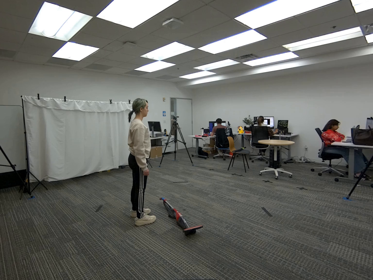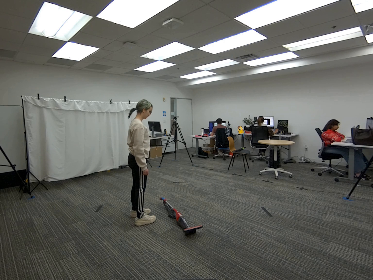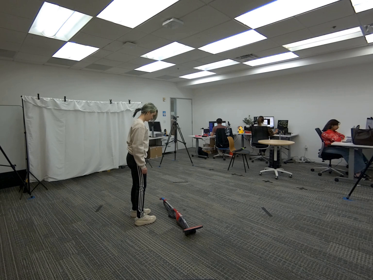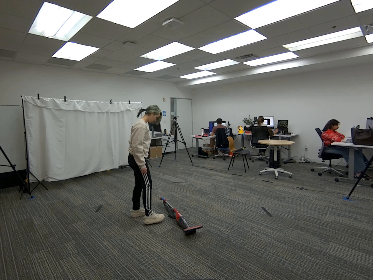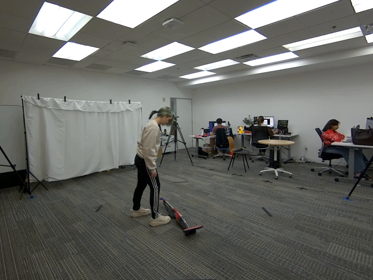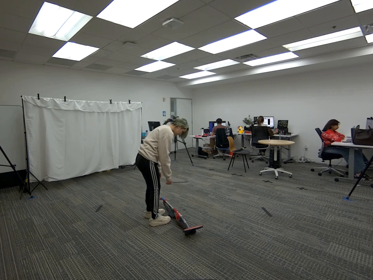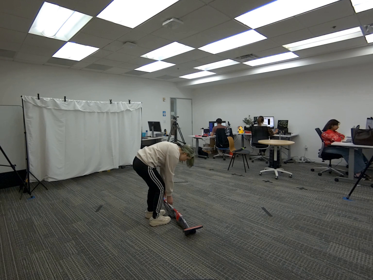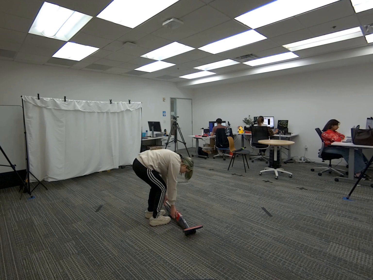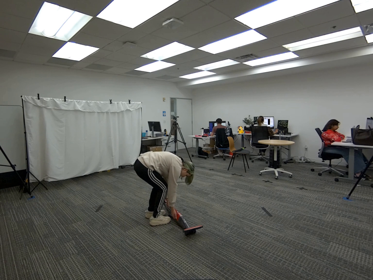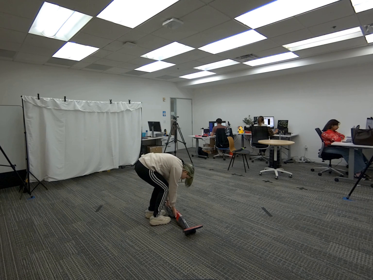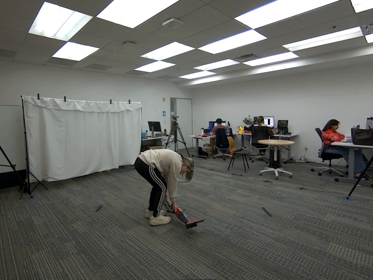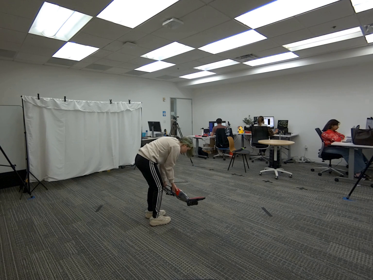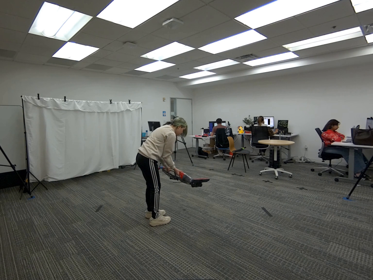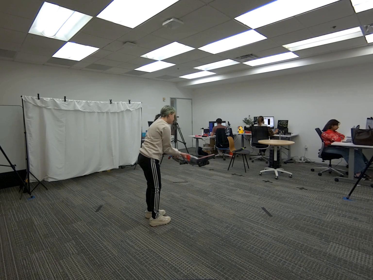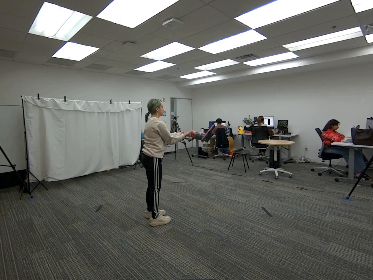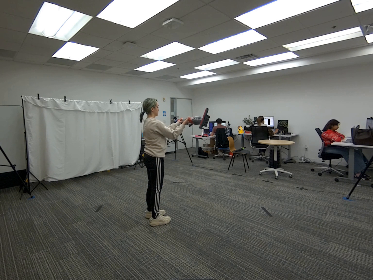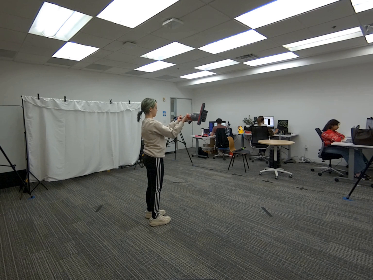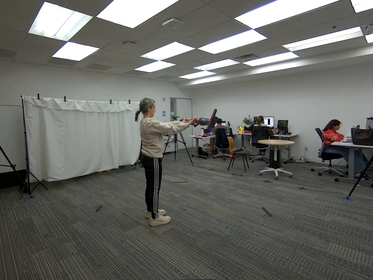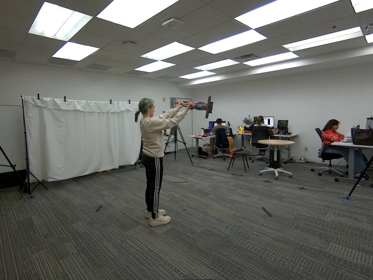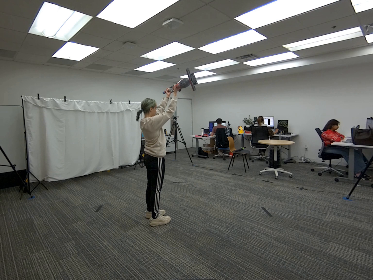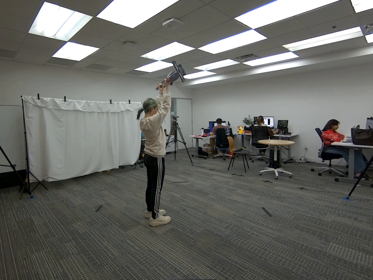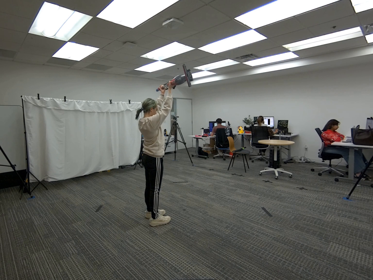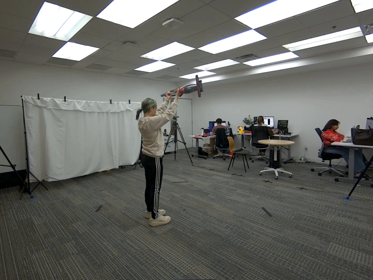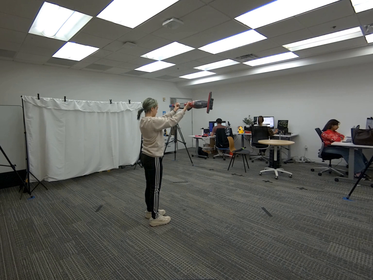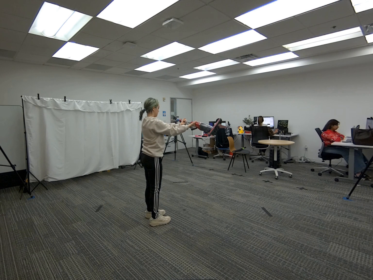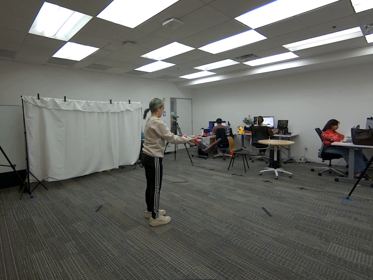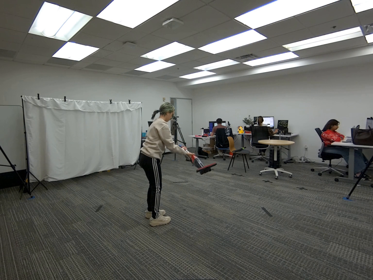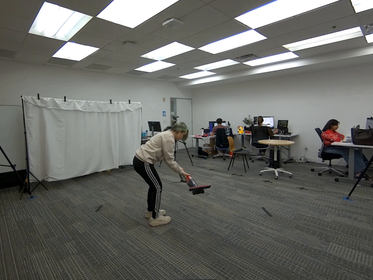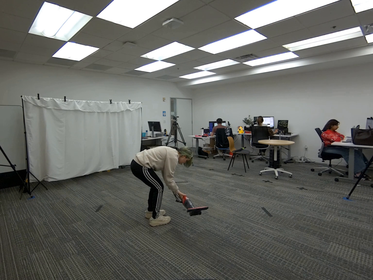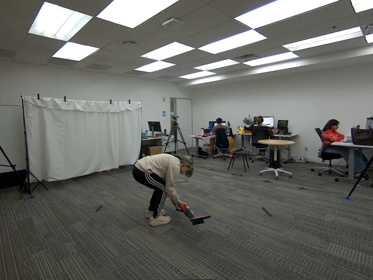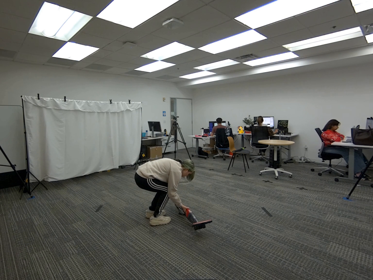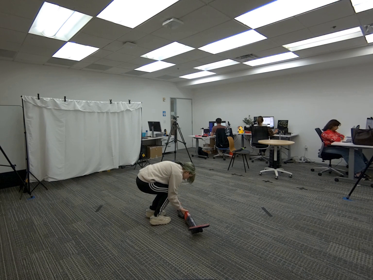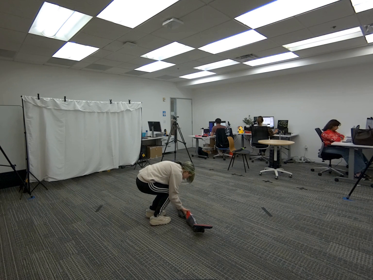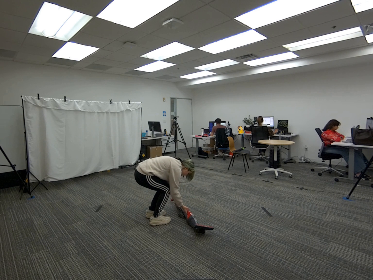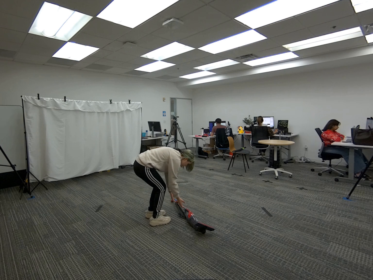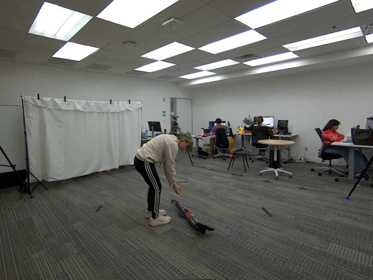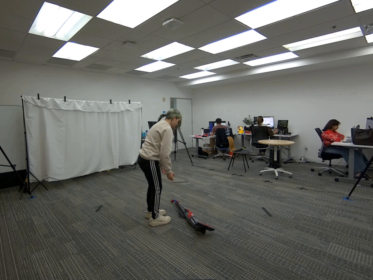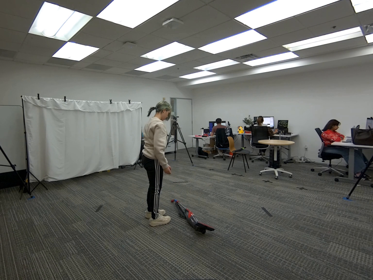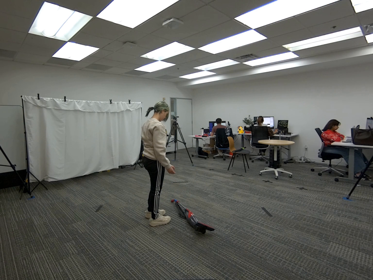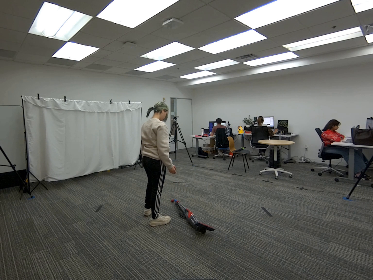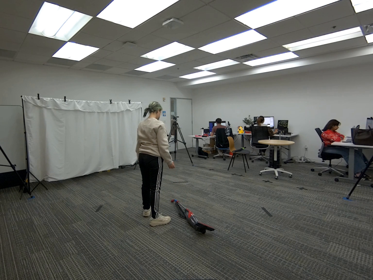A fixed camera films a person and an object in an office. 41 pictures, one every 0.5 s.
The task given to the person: Walk over to the vacuum on the floor and pick up the vacuum with both hands so that it is horizontal to your body. Raise the vacuum up high keeping it horizontal and then place the vacuum on the floor also horizontally.
